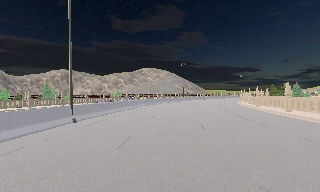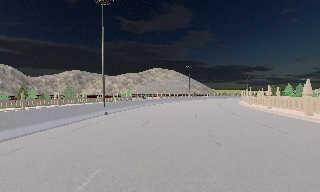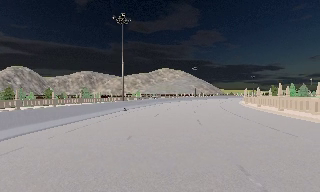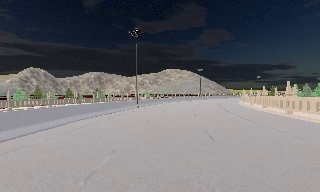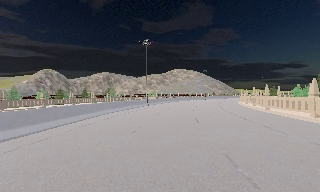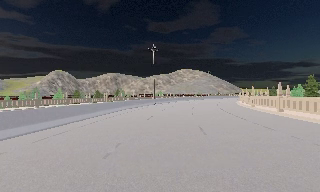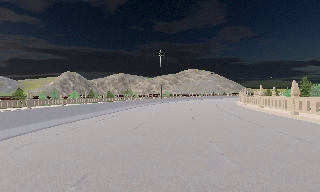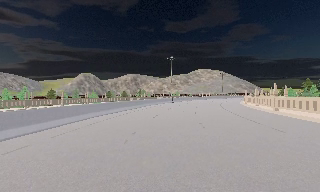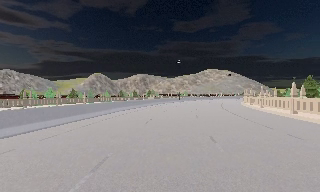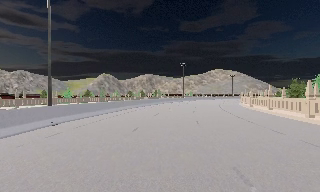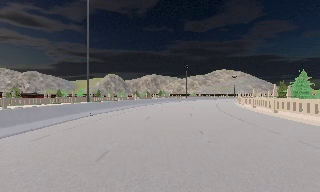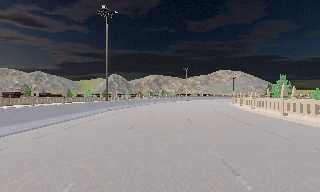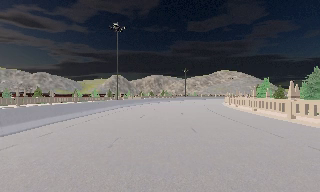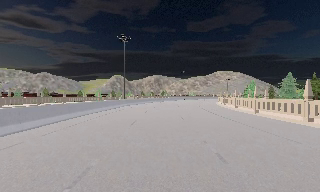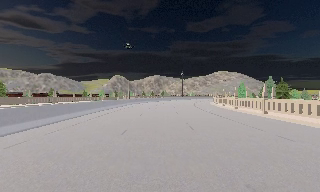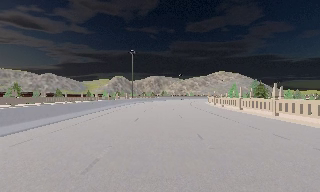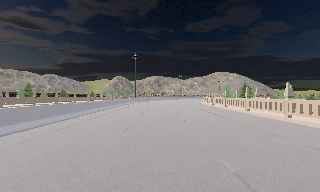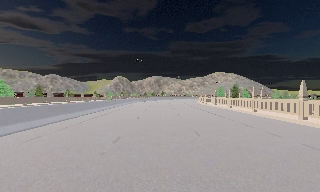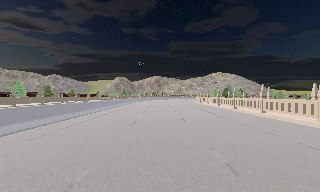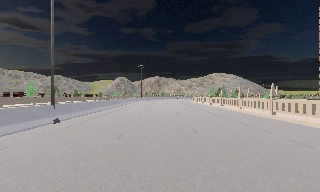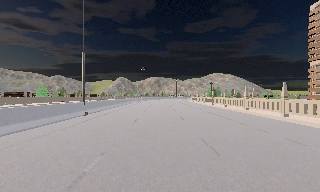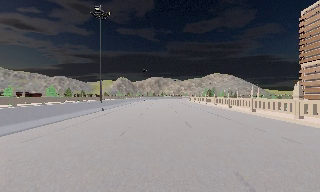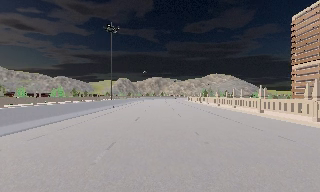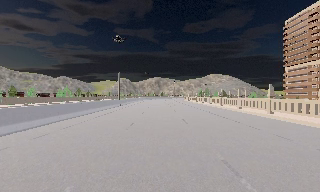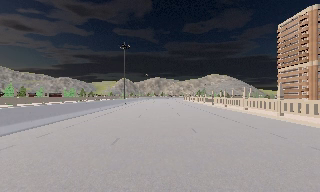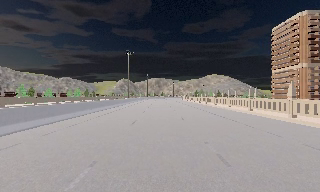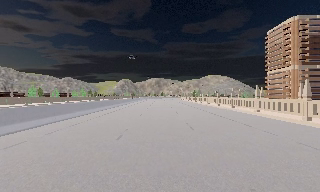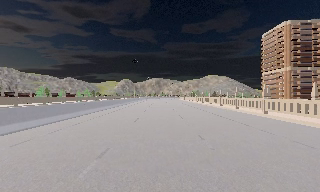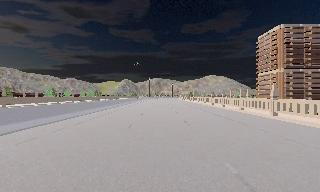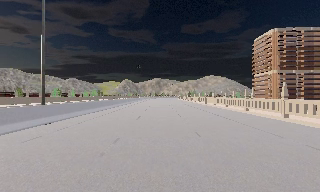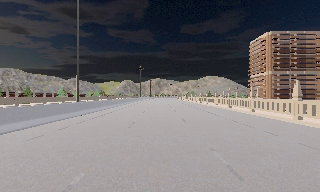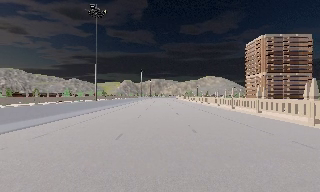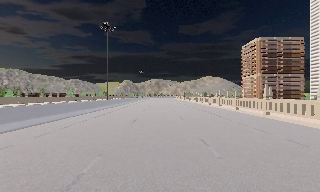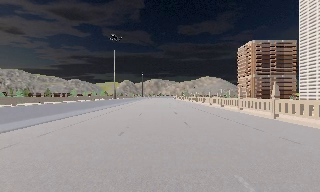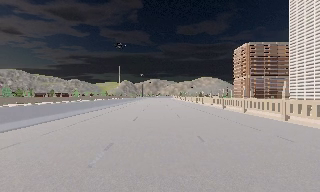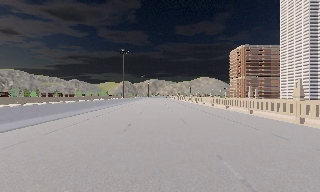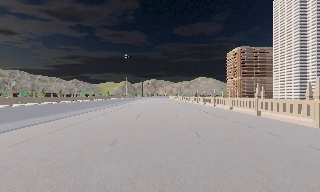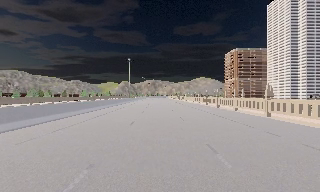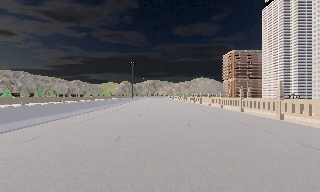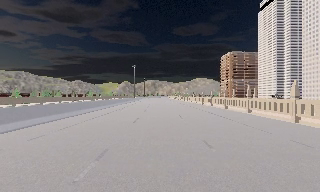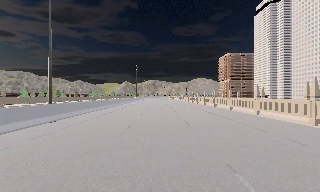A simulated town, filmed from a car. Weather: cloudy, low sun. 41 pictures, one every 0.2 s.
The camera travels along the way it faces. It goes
backward.
0.0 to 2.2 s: The camera swings to its left by about 25 degrees, and the scene slides to the right. It travels backward, about 45 m, so what stands in front gets smaller.
2.2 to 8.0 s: The camera travels backward, about 125 m, so what stands in front gets smaller.
The film runs backward here.
